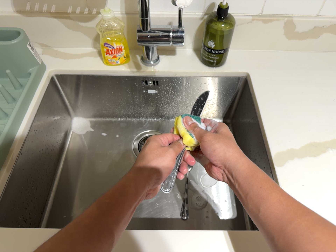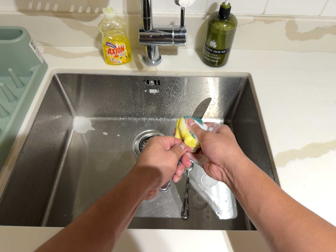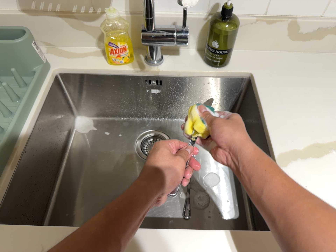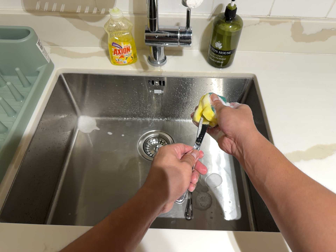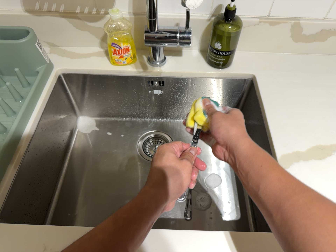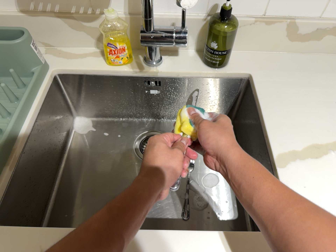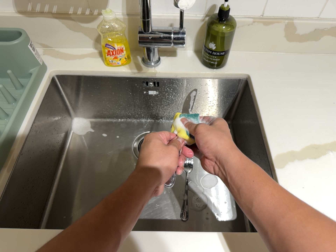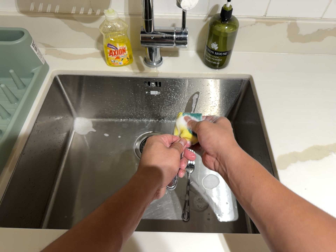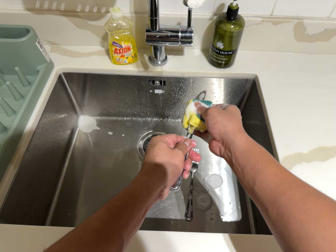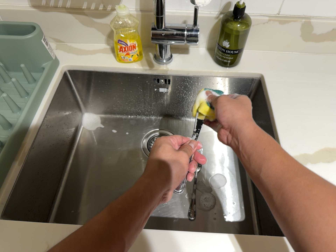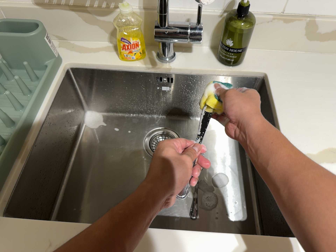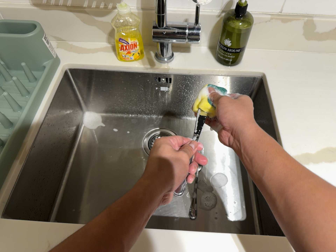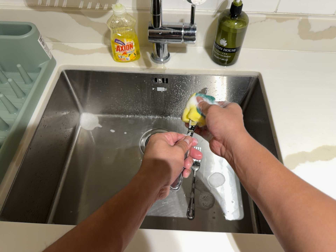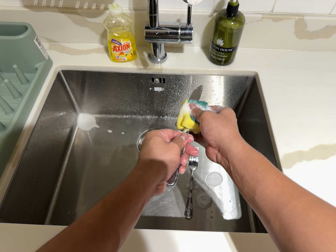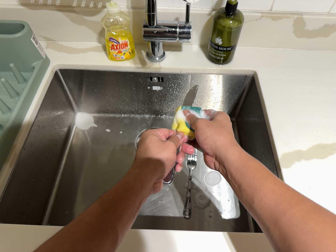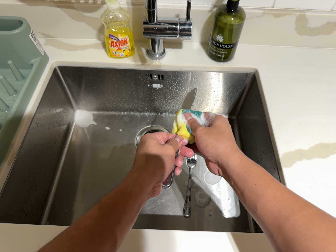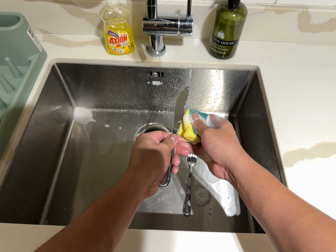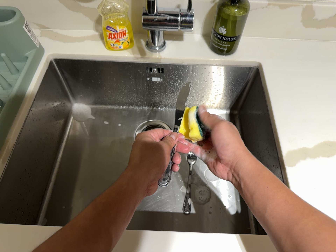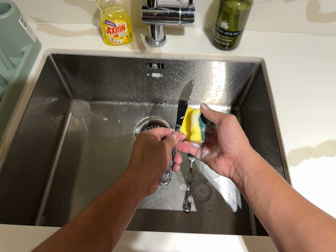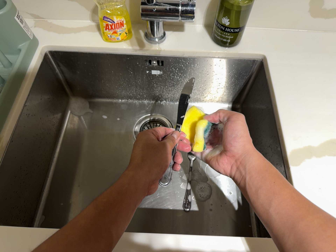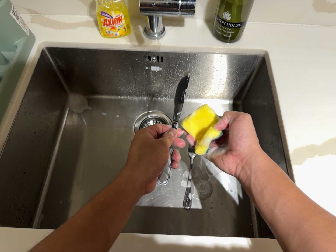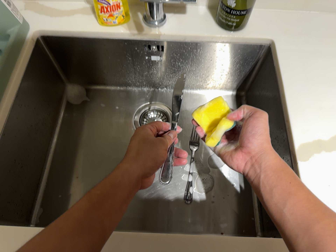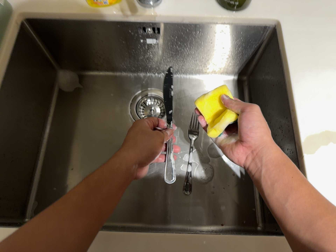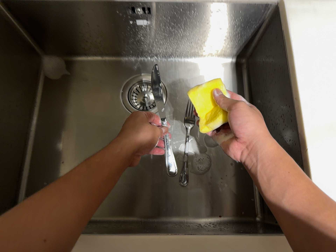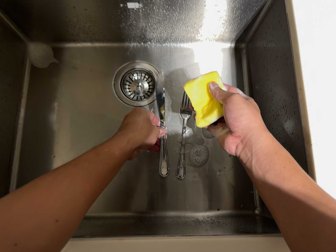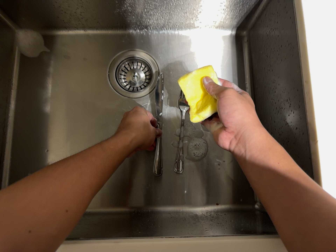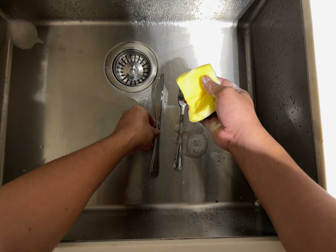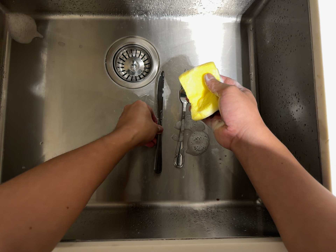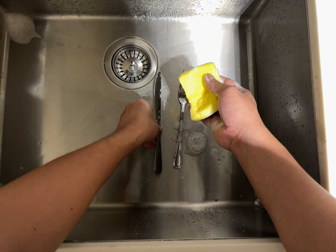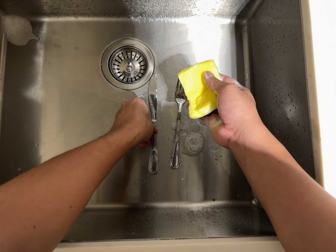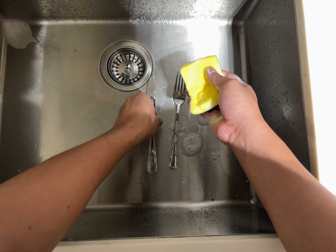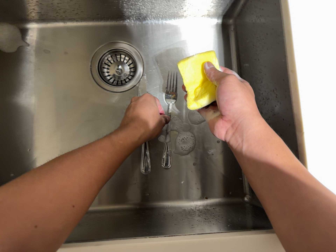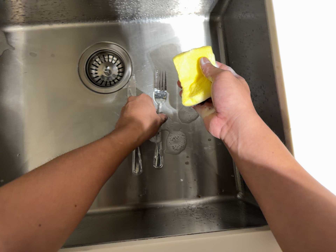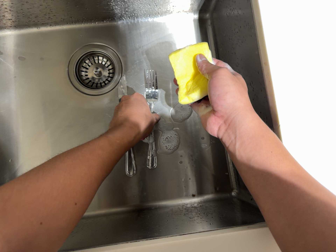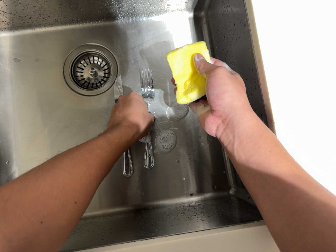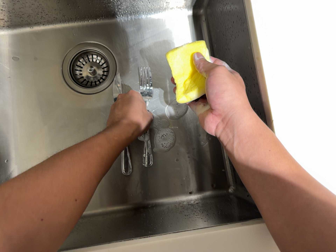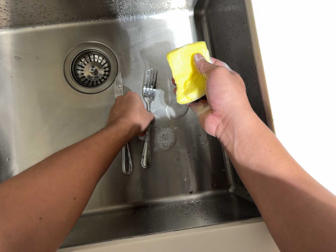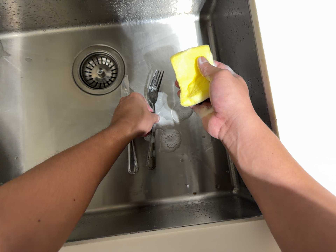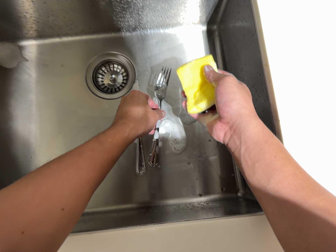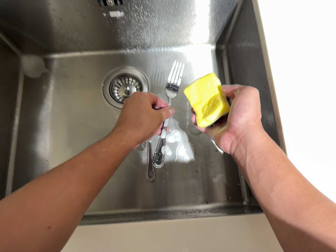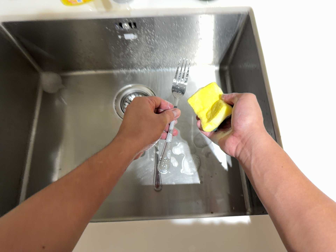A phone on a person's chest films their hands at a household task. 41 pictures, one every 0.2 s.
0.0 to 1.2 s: The camera keeps its place and its aim.
1.2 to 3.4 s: The camera shifts only a little, or ends up much as it began.
3.4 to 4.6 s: The camera travels forward and toward the top of its view, about 14 cm, so what stands in front looms larger. Its aim tips toward the bottom of its view by about 15 degrees.
4.6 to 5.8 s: The camera travels forward, about 8 cm, so what stands in front looms larger. Its aim tips toward the bottom of its view by about 10 degrees, and the scene shifts upward.
5.8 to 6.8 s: The camera travels to its right, about 5 cm, so close, fixed things drift to the left.
6.8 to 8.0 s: The camera travels backward and toward the bottom of its view, about 14 cm, so what stands in front gets smaller. Its aim tips toward the top of its view by about 15 degrees.
The film runs forward here.
